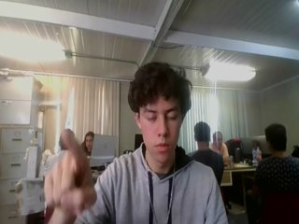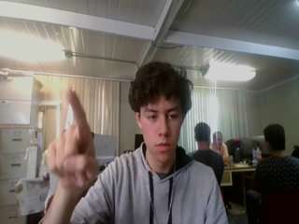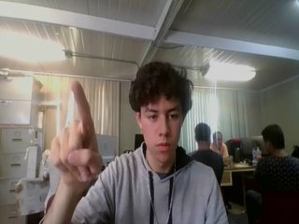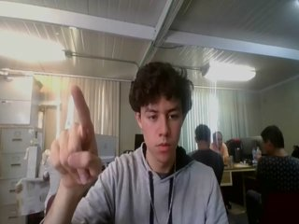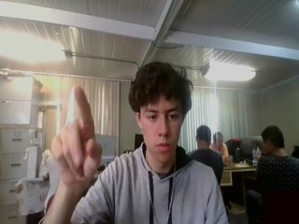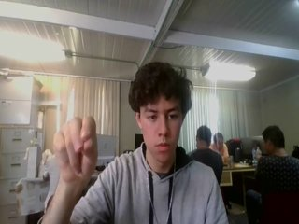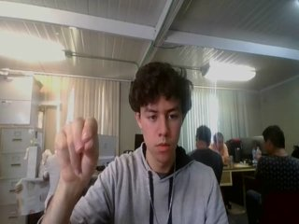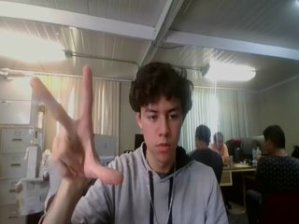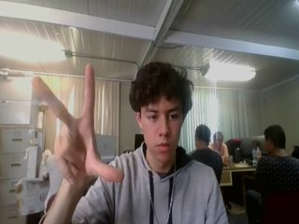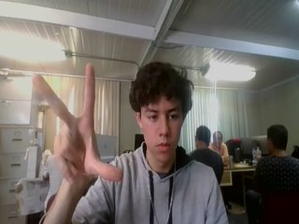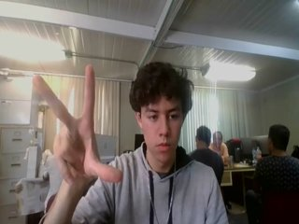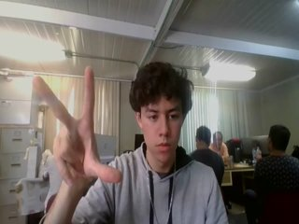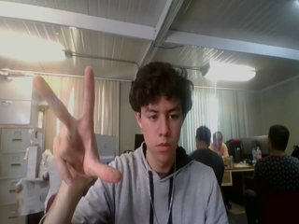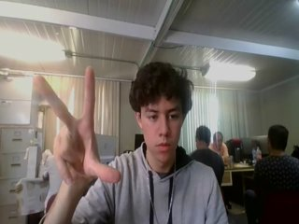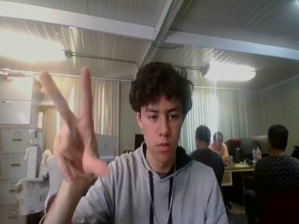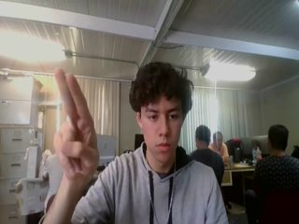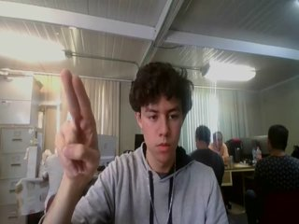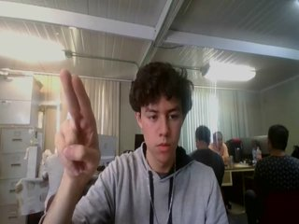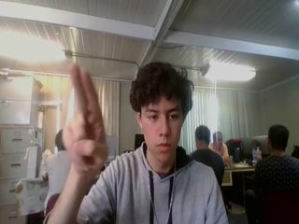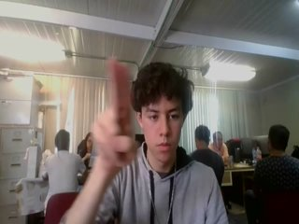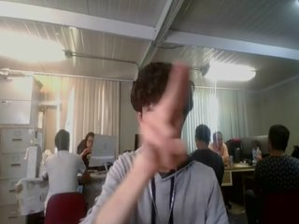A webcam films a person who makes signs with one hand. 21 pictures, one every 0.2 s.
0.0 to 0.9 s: Pointing with one finger.
1.0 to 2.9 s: Zoom in.
3.0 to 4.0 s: Pointing with two fingers.
